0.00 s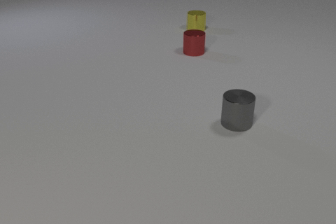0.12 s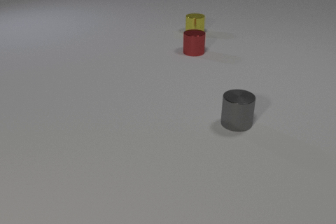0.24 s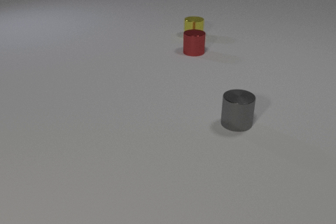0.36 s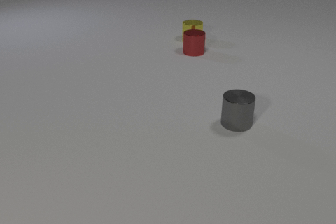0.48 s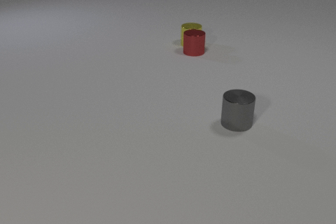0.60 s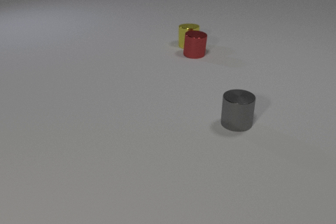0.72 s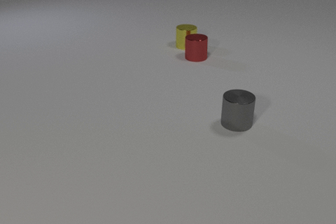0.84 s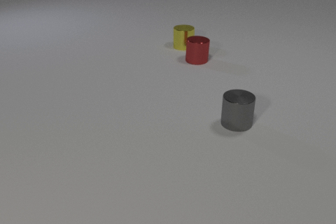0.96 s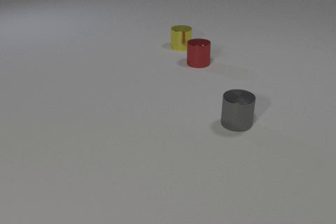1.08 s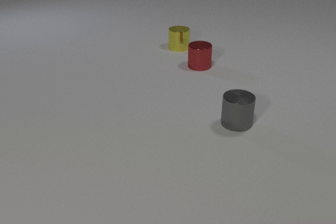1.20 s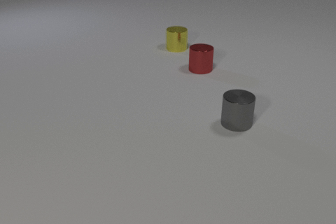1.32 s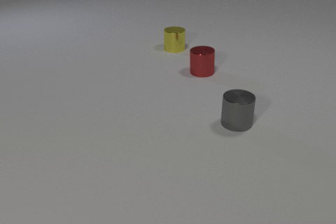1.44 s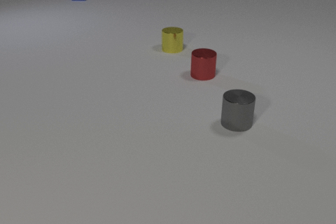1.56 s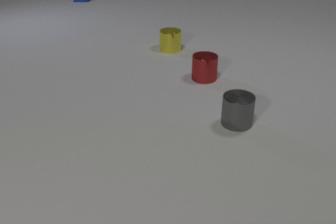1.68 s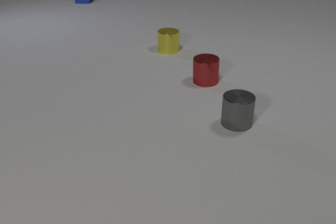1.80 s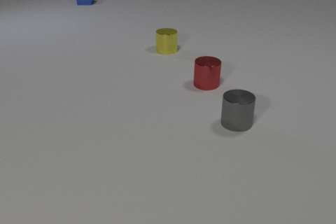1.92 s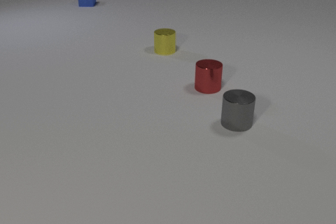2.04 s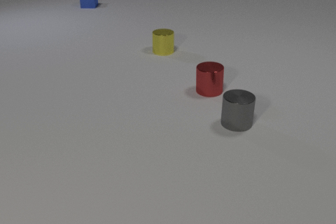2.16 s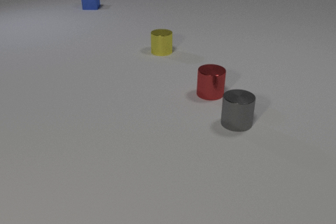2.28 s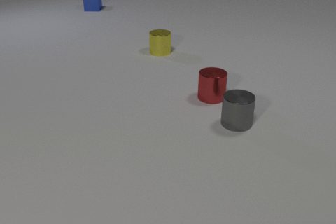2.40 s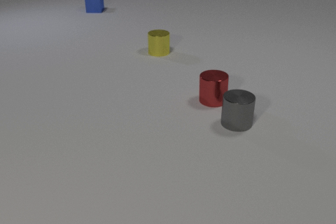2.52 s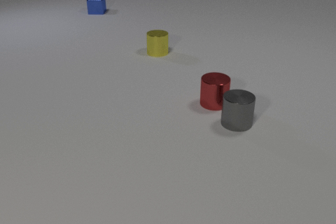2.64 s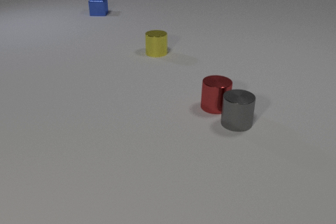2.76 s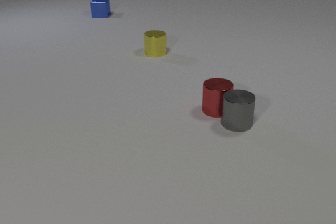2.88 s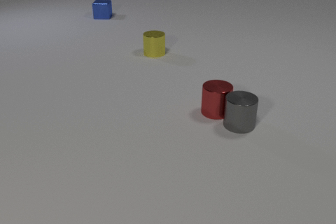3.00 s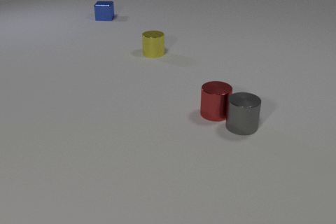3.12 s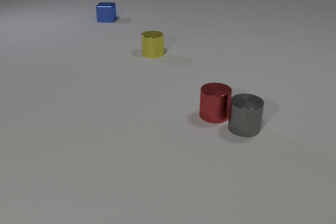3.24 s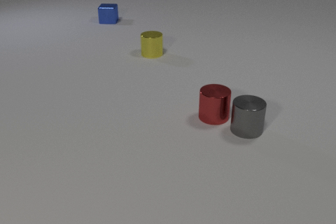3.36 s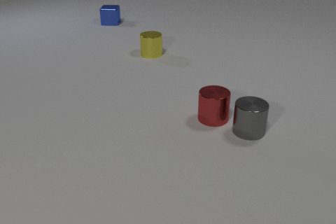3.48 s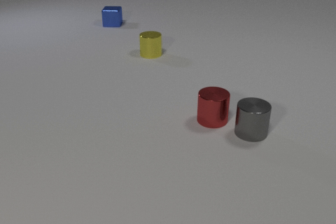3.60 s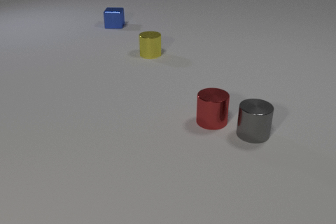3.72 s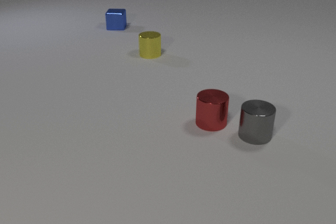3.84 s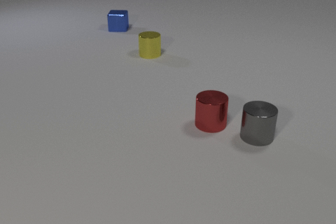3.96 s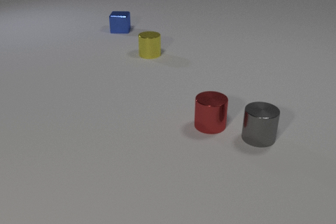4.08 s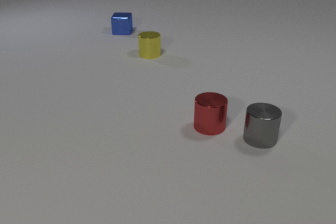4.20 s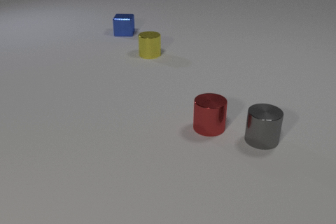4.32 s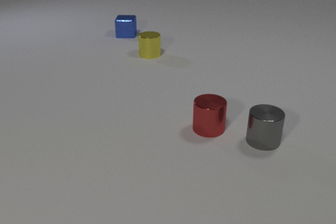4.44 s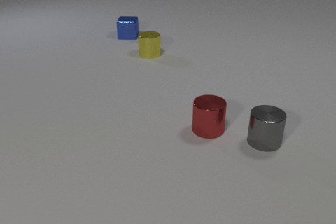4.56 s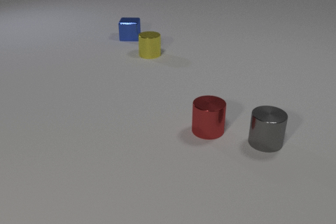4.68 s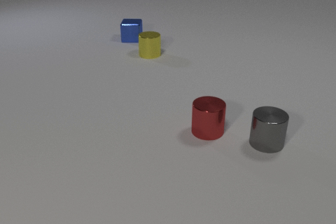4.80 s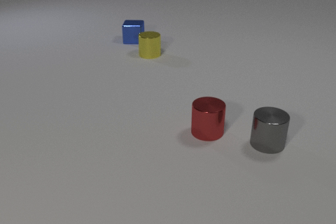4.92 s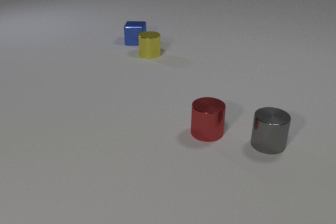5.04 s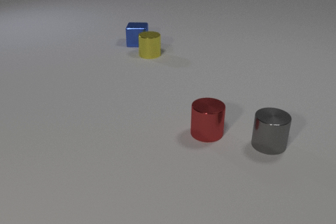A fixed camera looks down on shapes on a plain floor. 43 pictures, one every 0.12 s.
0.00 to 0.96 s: The yellow metal cylinder slides toward the camera. The red metal cylinder slides toward the camera. The yellow metal cylinder and the red metal cylinder collide.
0.96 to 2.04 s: The yellow metal cylinder slides to the left and toward the camera. The red metal cylinder slides toward the camera. The blue metal cube comes in at the top edge, slides toward the camera.
2.04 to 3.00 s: The yellow metal cylinder slides to the left and toward the camera. The red metal cylinder slides toward the camera. The blue metal cube slides toward the camera. The gray metal cylinder moves, and ends about where it began. The red metal cylinder and the gray metal cylinder collide.
3.00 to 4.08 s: The red metal cylinder slides toward the camera. The blue metal cube slides toward the camera. The gray metal cylinder slides to the right and toward the camera.
4.08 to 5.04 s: The red metal cylinder slides toward the camera. The blue metal cube slides toward the camera and to the right. The gray metal cylinder slides to the right and toward the camera.
What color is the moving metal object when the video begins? yellow.
Are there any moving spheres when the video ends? no.
How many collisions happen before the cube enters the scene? 1.
